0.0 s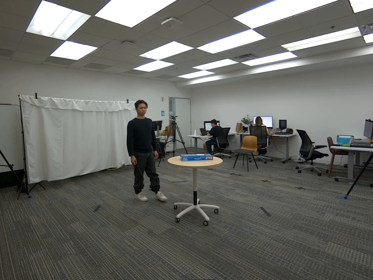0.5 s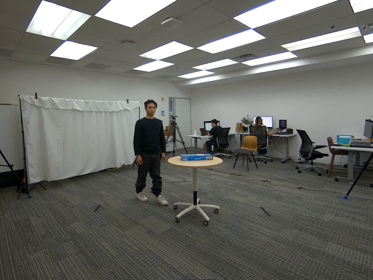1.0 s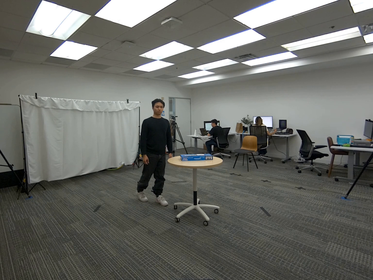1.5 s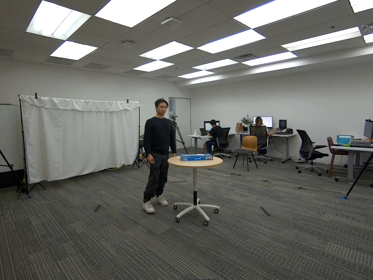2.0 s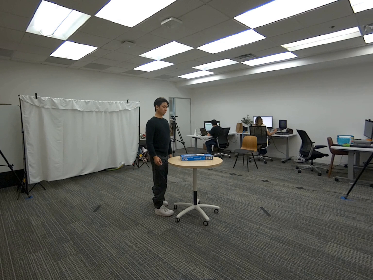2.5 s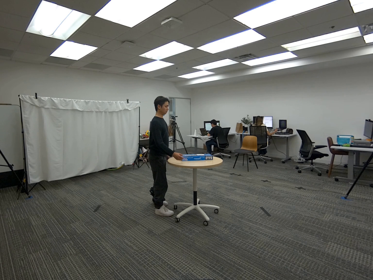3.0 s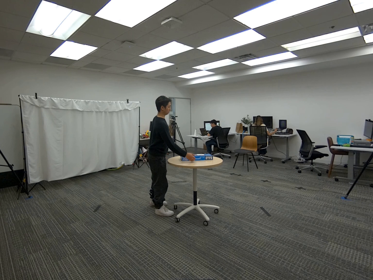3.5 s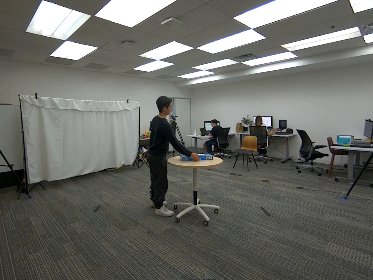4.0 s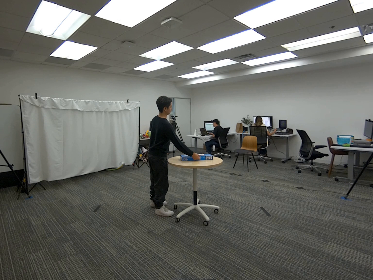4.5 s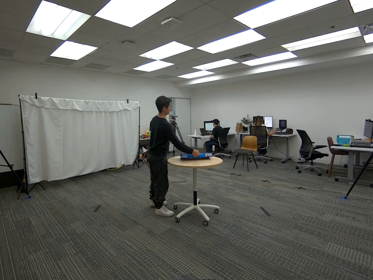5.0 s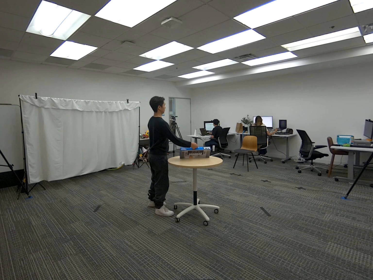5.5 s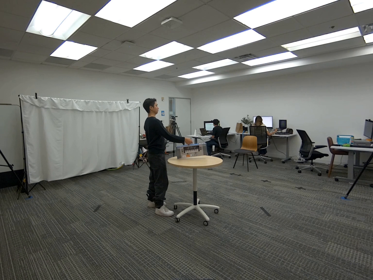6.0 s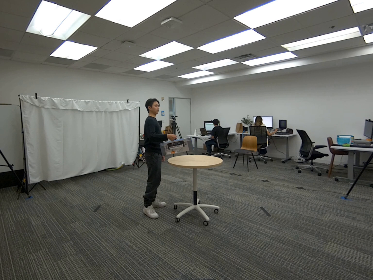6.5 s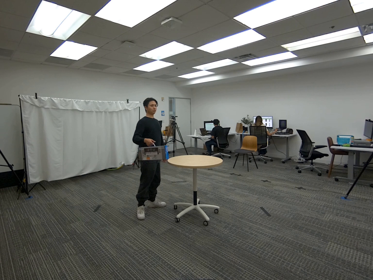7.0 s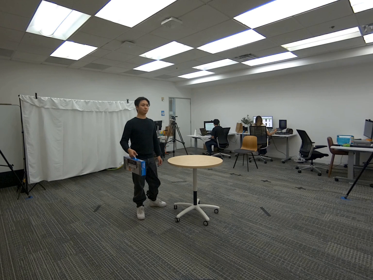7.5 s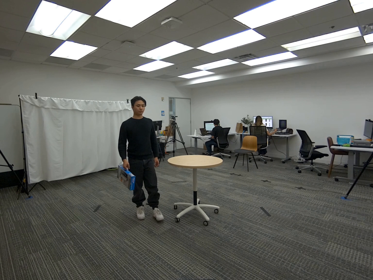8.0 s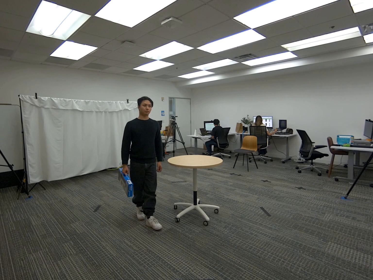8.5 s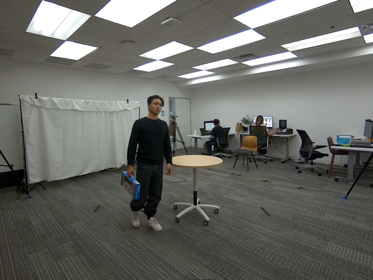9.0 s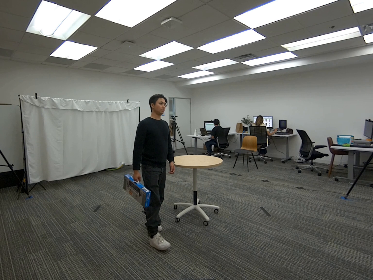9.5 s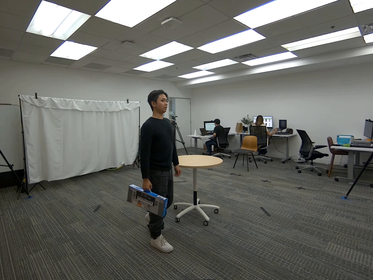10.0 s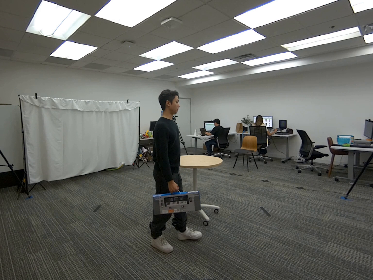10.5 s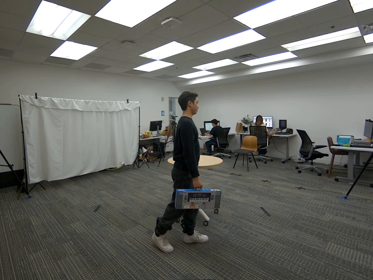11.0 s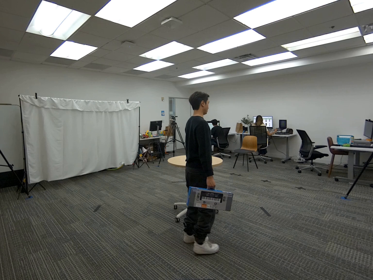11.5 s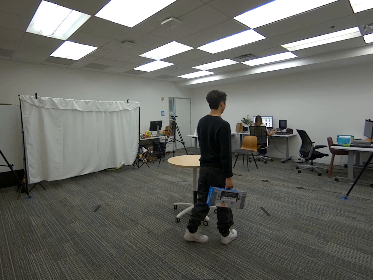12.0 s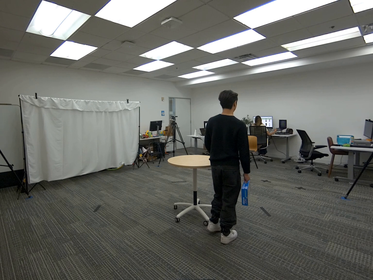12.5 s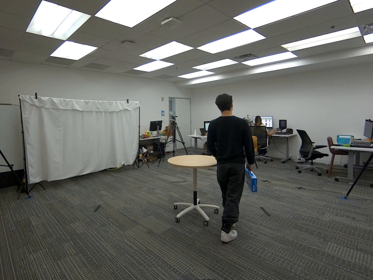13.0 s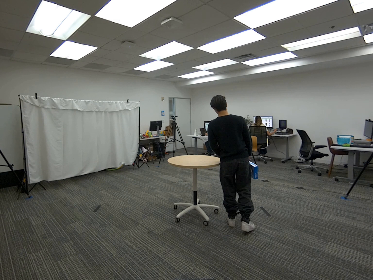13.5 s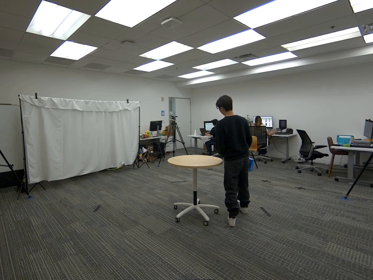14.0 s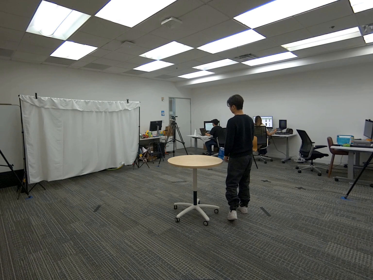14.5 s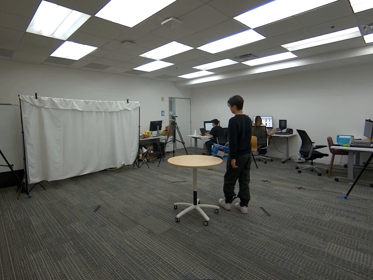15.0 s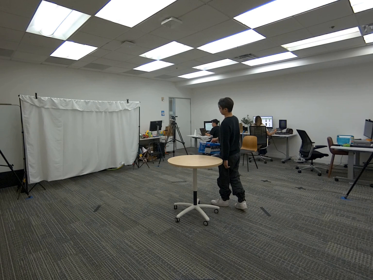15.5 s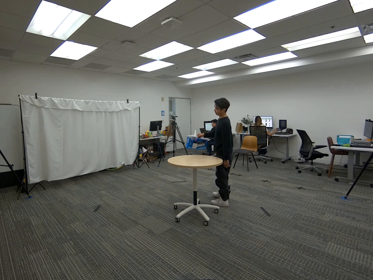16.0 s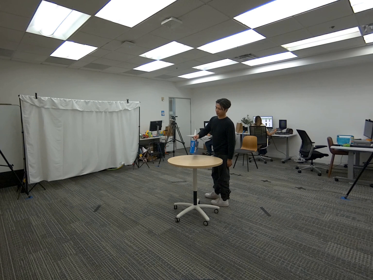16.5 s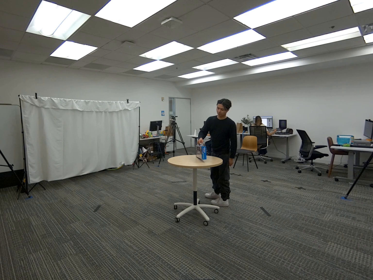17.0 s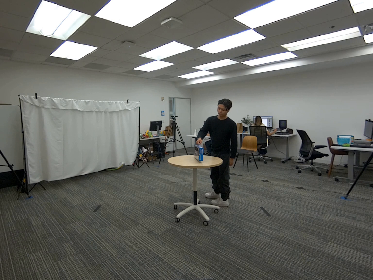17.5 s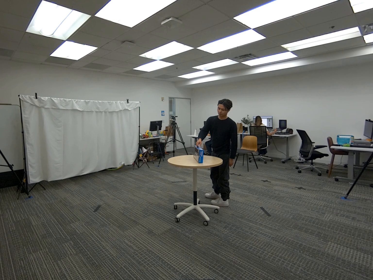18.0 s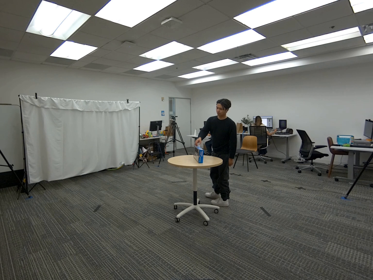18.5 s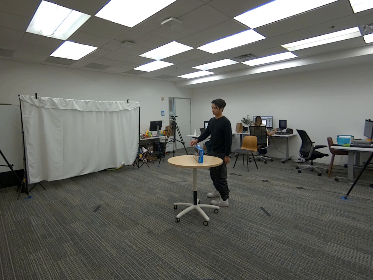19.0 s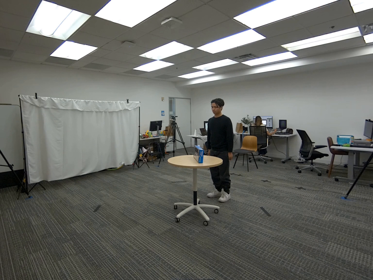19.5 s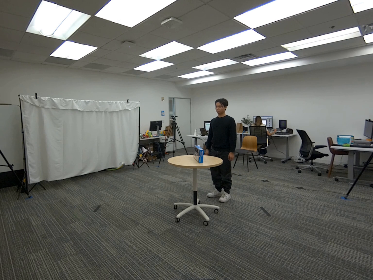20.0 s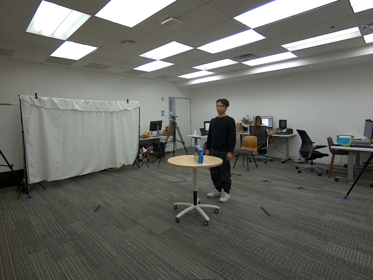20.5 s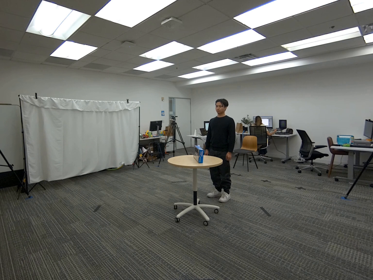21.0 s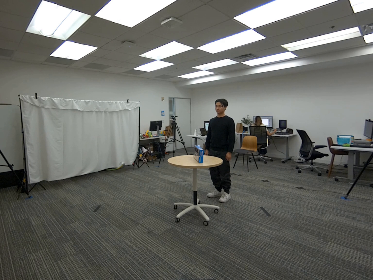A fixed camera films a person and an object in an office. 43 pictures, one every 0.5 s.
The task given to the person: Walk over to the keyboard box on the round table and pick up the box from the handle using your right hand. Walk within the bounding area and place the keyboard box on the round table.
